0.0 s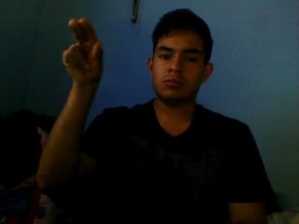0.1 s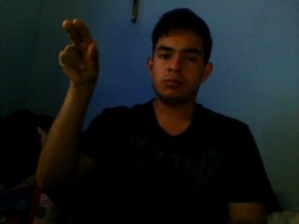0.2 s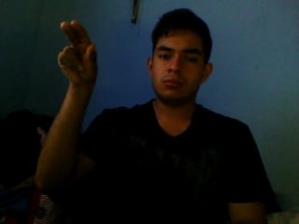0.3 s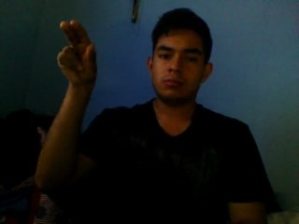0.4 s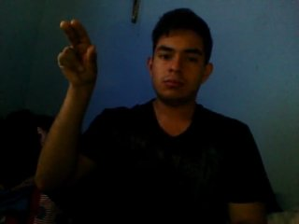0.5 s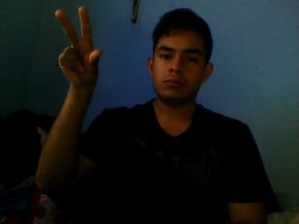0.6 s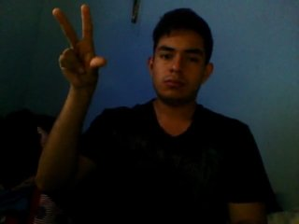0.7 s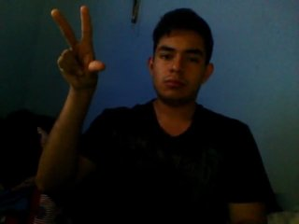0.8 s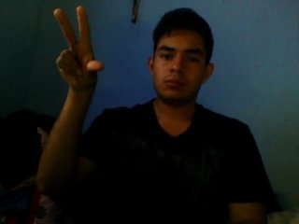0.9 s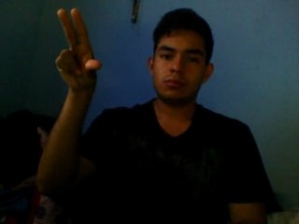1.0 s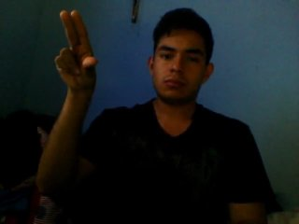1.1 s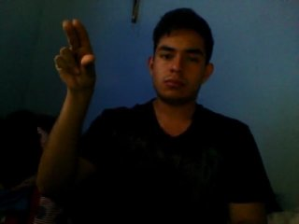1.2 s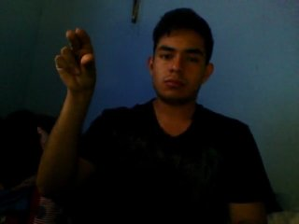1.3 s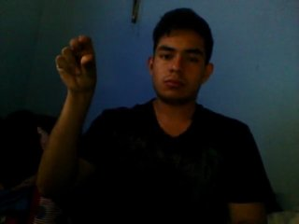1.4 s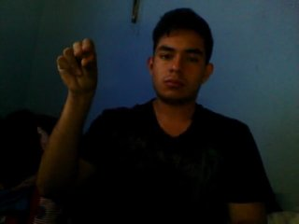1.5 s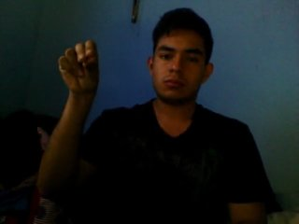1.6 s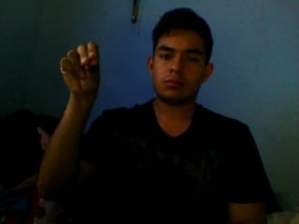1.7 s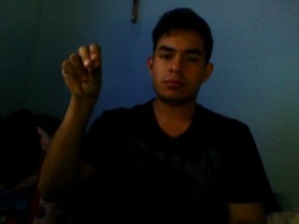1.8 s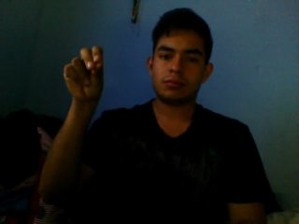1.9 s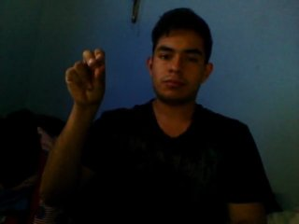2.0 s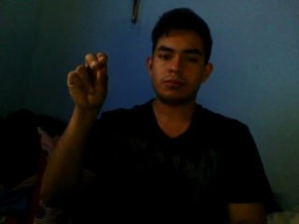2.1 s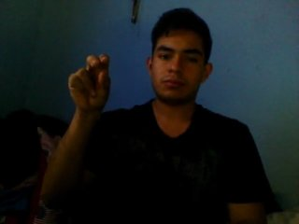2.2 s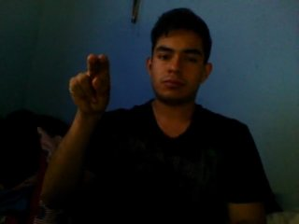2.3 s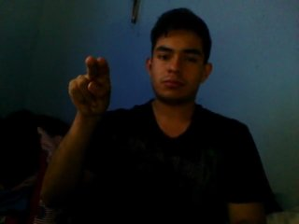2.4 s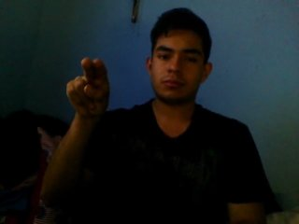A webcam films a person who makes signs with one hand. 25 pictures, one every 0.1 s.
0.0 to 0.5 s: Pointing with two fingers.
0.6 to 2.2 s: Zoom out.
